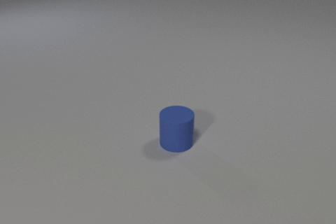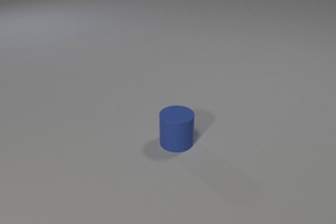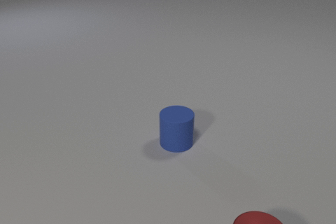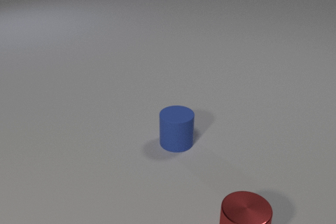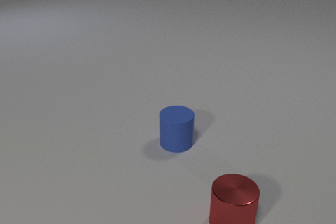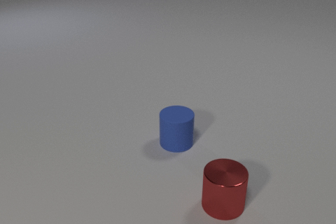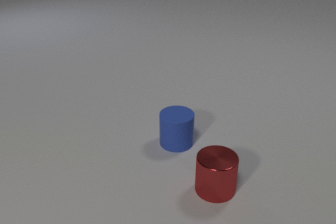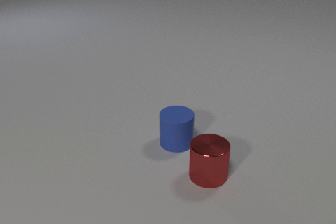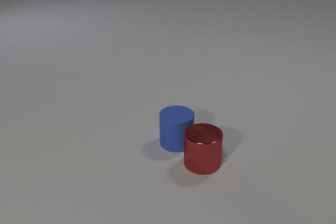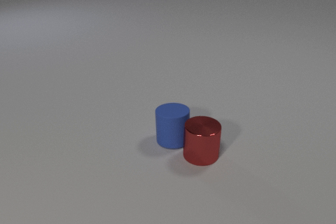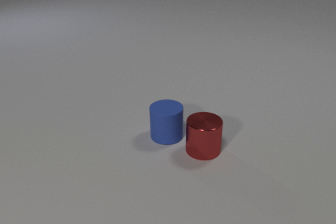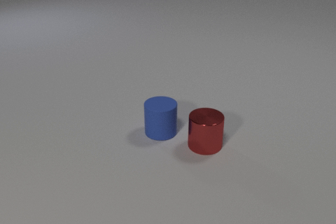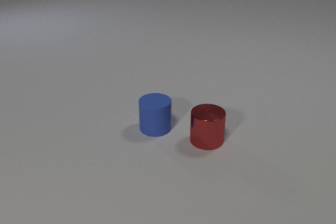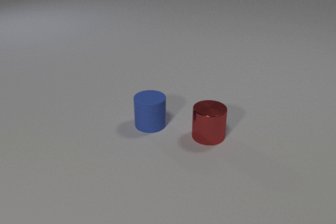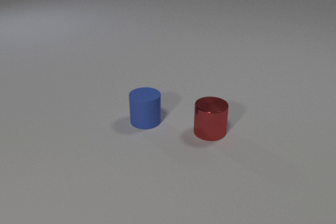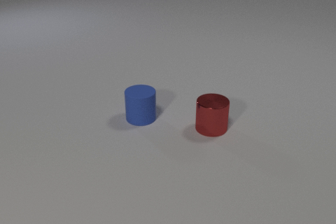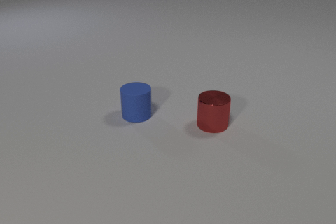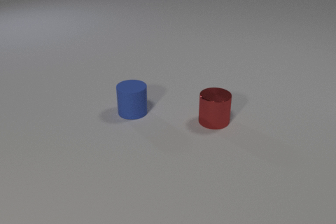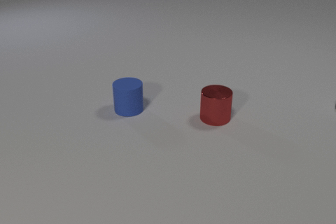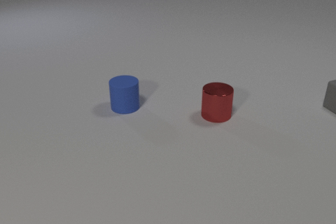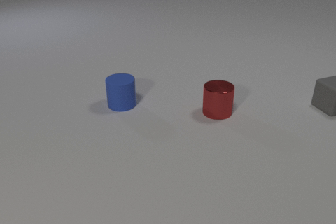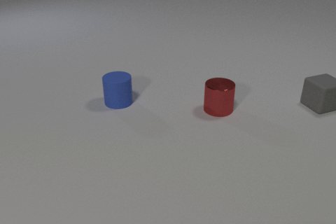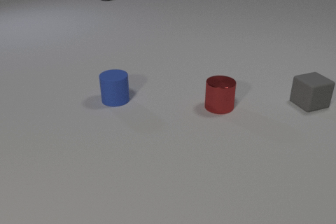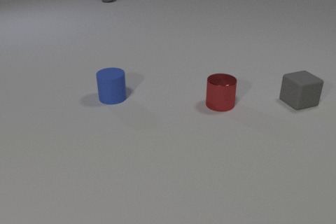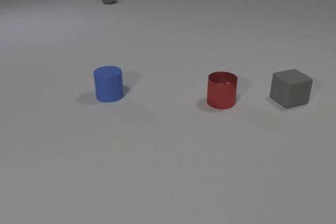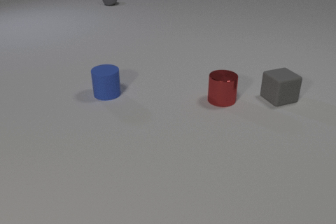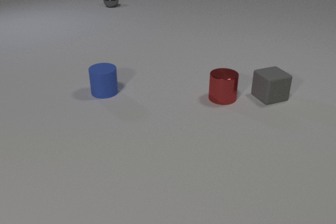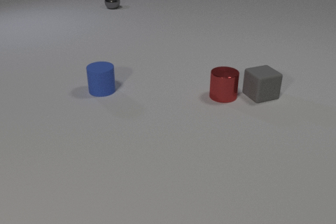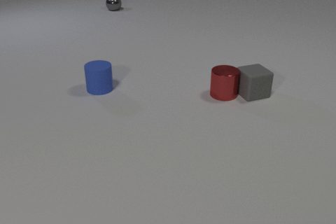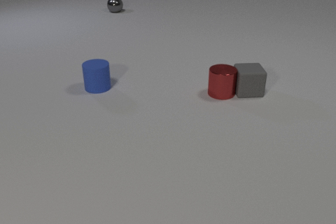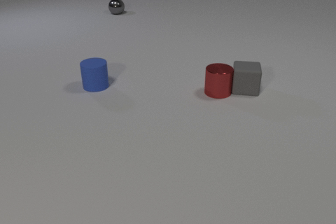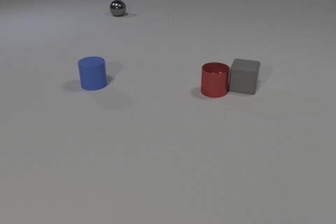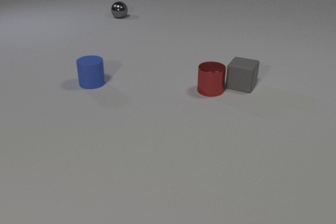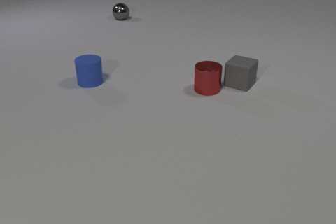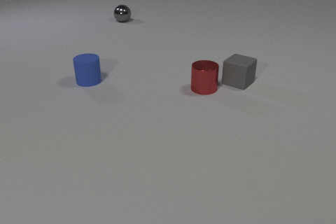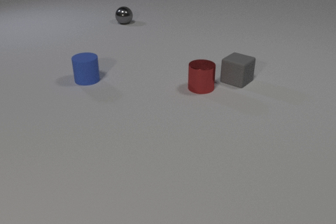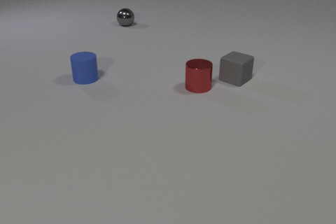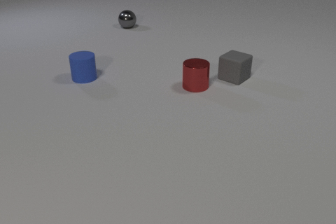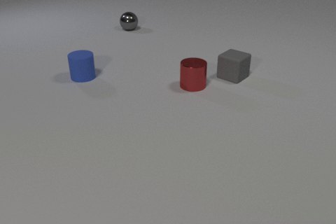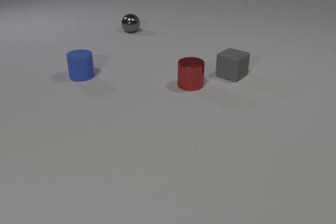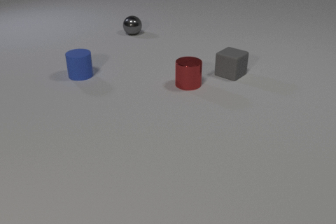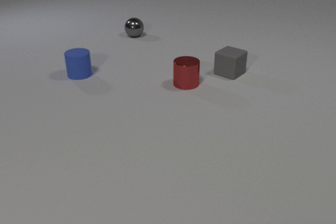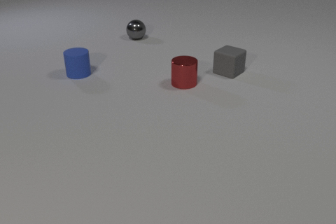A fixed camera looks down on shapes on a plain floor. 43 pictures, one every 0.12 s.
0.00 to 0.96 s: The red metal cylinder comes in at the bottom edge, slides away from the camera and to the left.
0.96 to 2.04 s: The red metal cylinder slides away from the camera. The blue rubber cylinder slides away from the camera and to the left. The red metal cylinder and the blue rubber cylinder collide.
2.04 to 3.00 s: The red metal cylinder slides away from the camera. The blue rubber cylinder slides away from the camera and to the left. The gray rubber cube comes in at the right edge, slides to the left. The gray metal sphere comes in at the top edge, rolls toward the camera.
3.00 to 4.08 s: The red metal cylinder slides away from the camera and to the left. The blue rubber cylinder slides away from the camera and to the left. The gray rubber cube slides to the left and away from the camera, spins clockwise seen from above by about 60 degrees, its near face sliding to the left. The gray metal sphere rolls toward the camera. The red metal cylinder and the gray rubber cube collide.
4.08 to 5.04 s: The red metal cylinder slides to the left and away from the camera. The blue rubber cylinder slides away from the camera and to the left. The gray rubber cube slides away from the camera and to the left. The gray metal sphere rolls toward the camera.
What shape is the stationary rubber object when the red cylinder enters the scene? cylinder.
Are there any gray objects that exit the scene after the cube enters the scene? no.
How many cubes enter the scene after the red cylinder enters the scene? 1.
